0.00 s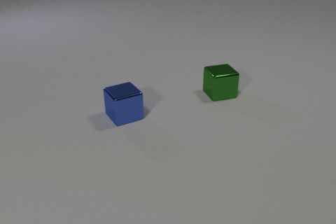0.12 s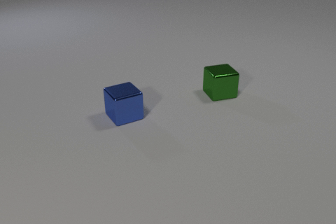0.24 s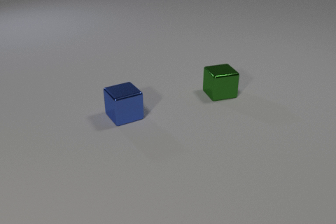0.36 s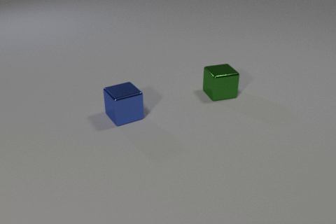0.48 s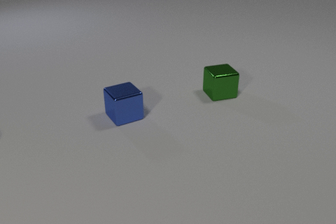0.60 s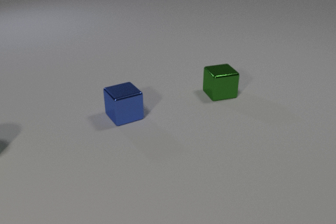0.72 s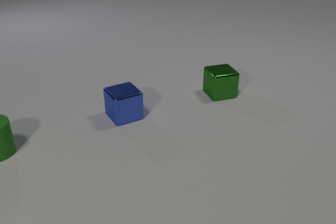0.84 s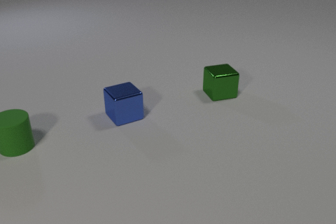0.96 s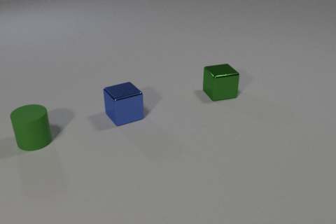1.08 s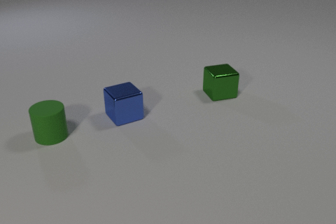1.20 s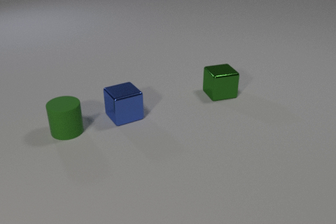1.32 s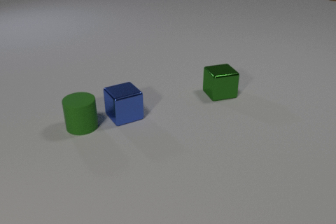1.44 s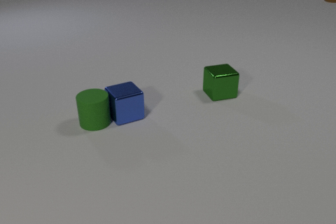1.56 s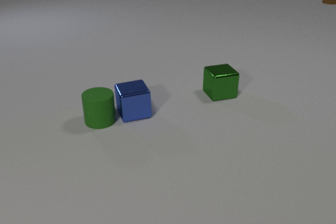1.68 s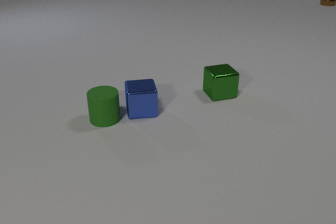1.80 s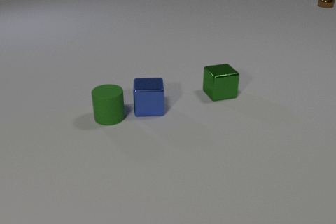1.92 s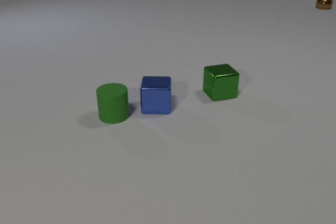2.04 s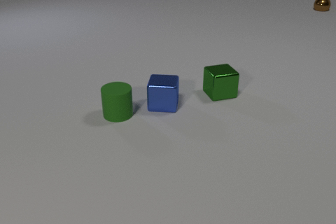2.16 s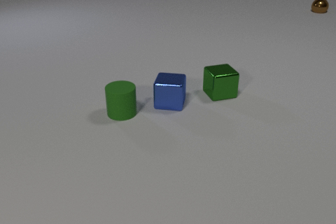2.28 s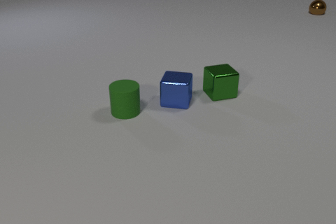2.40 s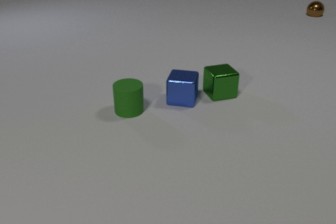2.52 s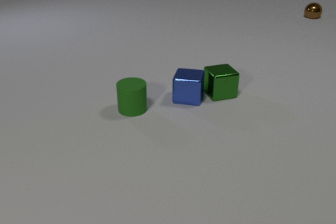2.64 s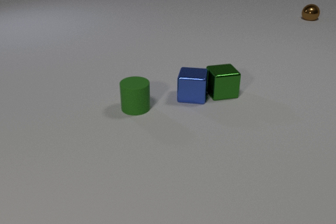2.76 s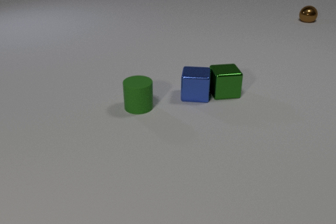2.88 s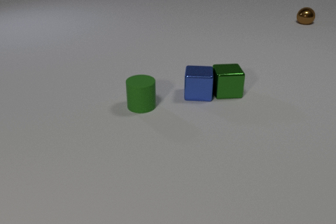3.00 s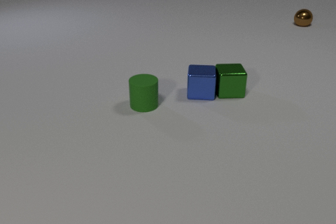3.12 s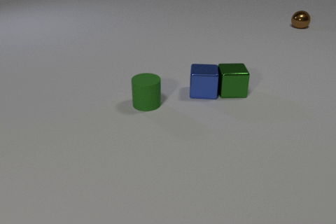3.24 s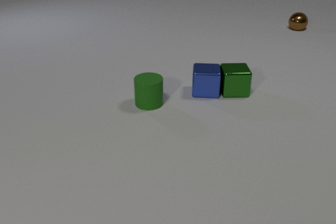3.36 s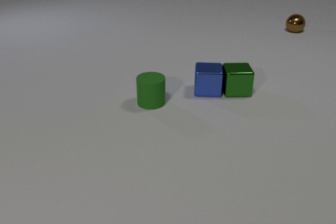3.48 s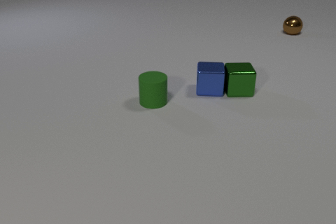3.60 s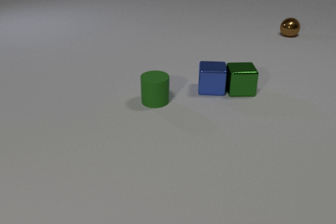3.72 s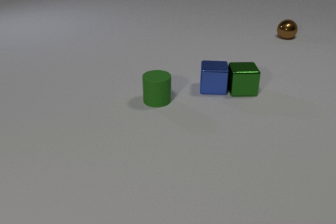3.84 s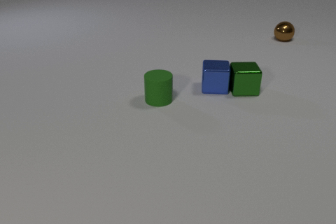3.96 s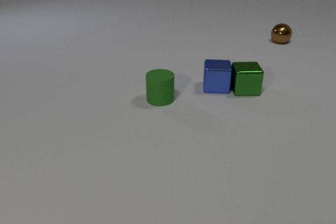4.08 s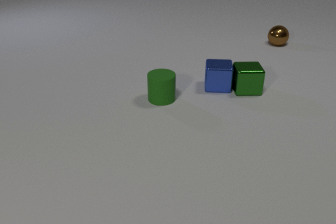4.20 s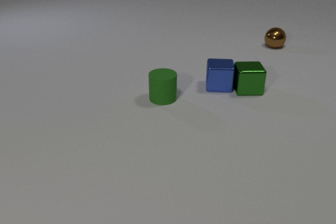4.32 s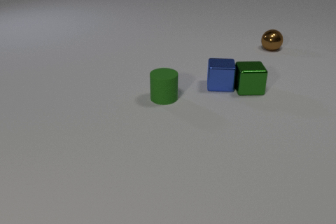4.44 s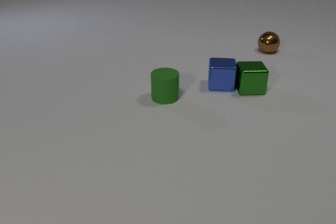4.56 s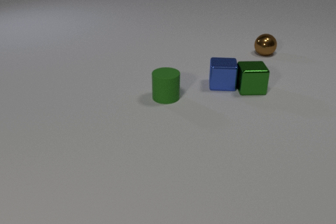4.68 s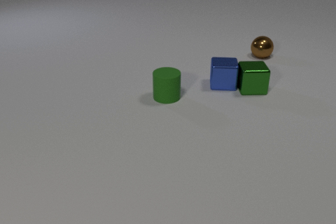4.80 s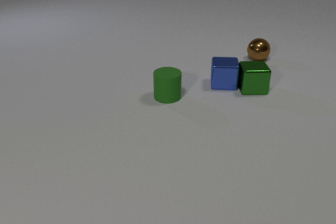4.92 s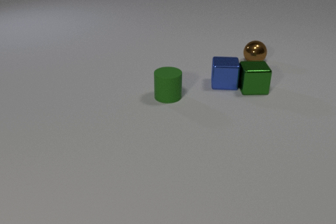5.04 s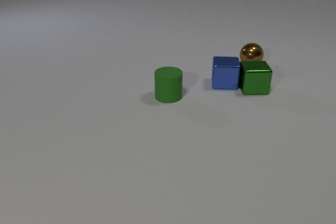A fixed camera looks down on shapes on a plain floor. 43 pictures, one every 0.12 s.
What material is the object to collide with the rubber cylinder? metal.
How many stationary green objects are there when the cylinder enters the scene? 1.
Are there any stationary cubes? no.
0.00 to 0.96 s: The green rubber cylinder comes in at the left edge, slides to the right.
0.96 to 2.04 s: The green rubber cylinder slides to the right. The blue metal cube slides to the right and away from the camera, spins so that its near face slides to the left, clockwise seen from above. The brown metal sphere comes in at the top edge, rolls toward the camera. The green rubber cylinder and the blue metal cube collide.
2.04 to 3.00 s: The green rubber cylinder slides to the right and away from the camera. The blue metal cube slides to the right and away from the camera. The green metal cube slides to the right. The brown metal sphere rolls toward the camera. The blue metal cube and the green metal cube collide.
3.00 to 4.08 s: The green rubber cylinder slides to the right and away from the camera. The blue metal cube slides away from the camera and to the right. The green metal cube slides to the right and away from the camera. The brown metal sphere rolls toward the camera.
4.08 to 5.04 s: The green rubber cylinder slides to the right. The blue metal cube slides away from the camera and to the right. The green metal cube slides to the right. The brown metal sphere rolls toward the camera.
